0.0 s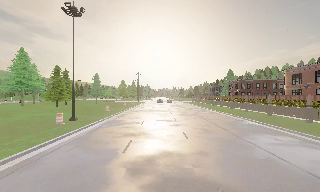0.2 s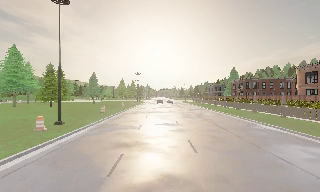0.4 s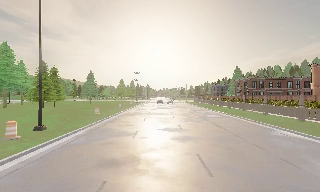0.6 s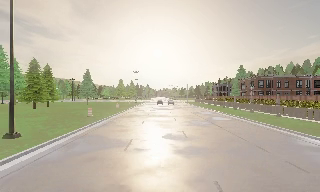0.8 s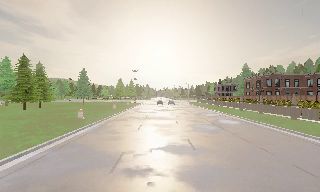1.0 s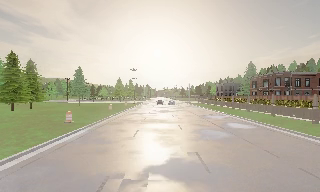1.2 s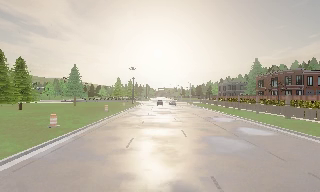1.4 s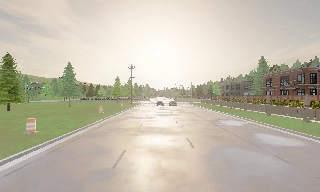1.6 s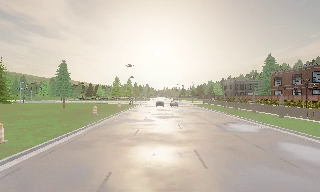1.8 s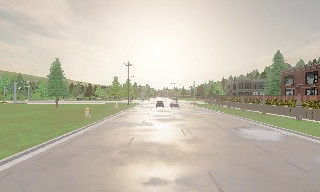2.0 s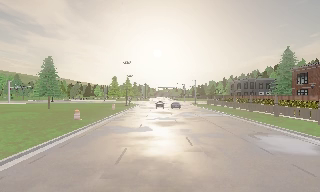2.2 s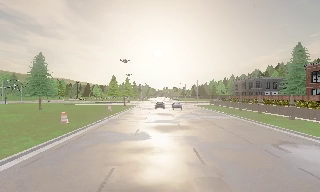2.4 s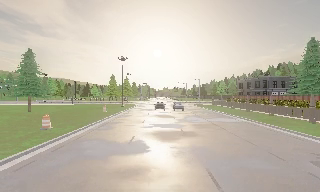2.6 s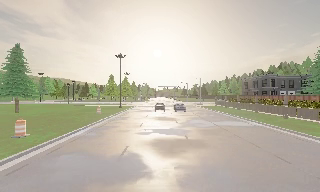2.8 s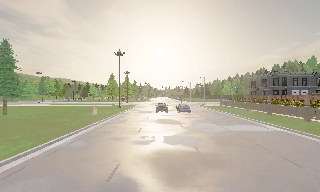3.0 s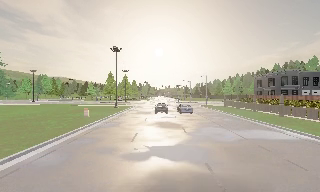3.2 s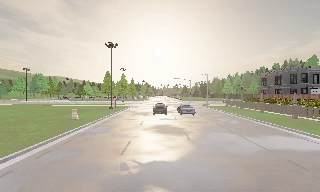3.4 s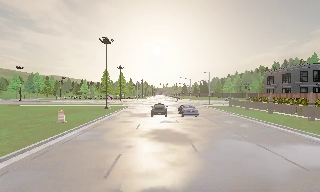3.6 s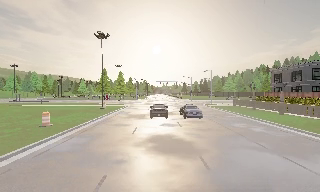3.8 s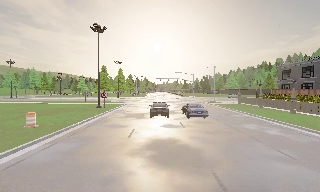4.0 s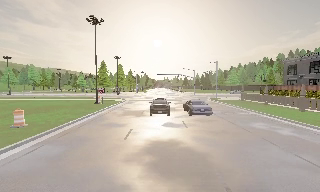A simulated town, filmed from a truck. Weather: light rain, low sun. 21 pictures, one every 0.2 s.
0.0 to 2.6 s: The camera travels forward, about 30 m, so what stands in front looms larger.
2.6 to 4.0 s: The camera travels forward, about 13 m, so what stands in front looms larger. It loses speed.
The film runs forward here.
